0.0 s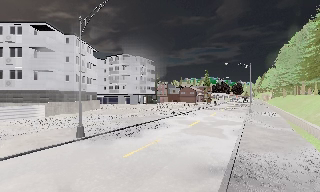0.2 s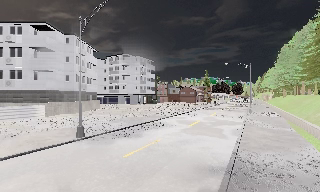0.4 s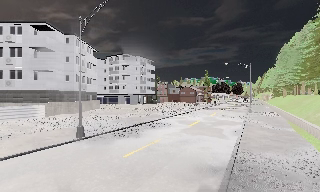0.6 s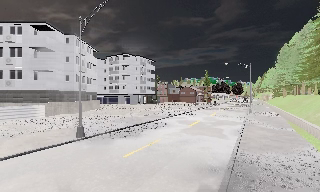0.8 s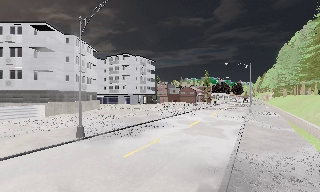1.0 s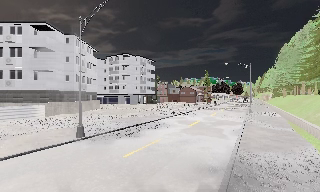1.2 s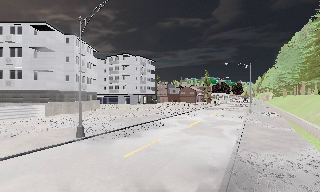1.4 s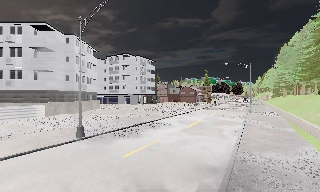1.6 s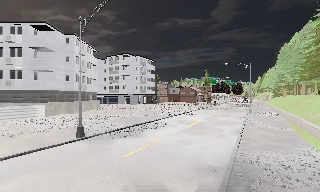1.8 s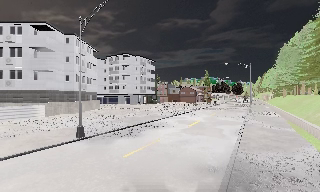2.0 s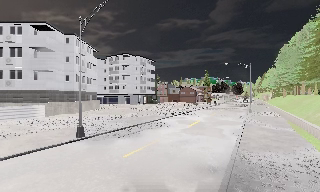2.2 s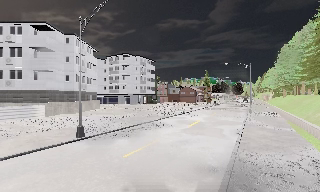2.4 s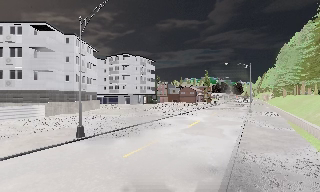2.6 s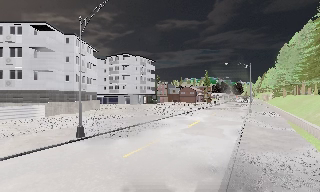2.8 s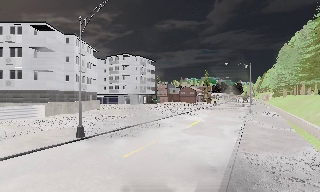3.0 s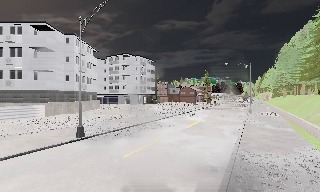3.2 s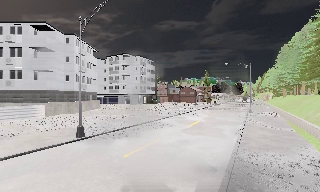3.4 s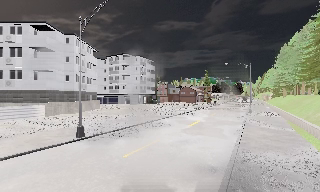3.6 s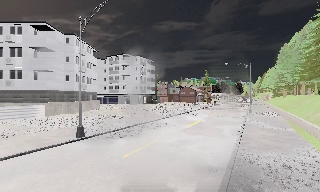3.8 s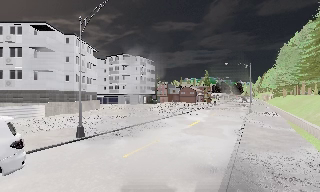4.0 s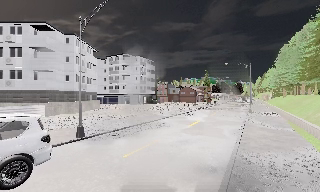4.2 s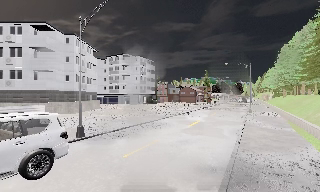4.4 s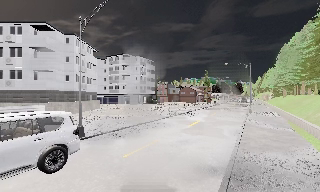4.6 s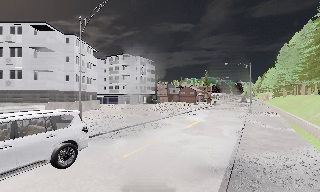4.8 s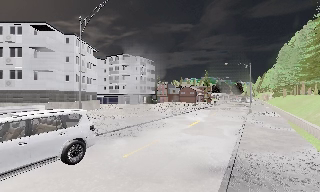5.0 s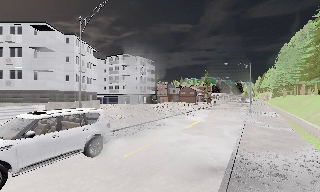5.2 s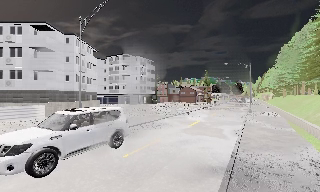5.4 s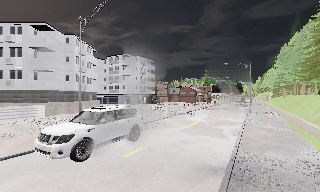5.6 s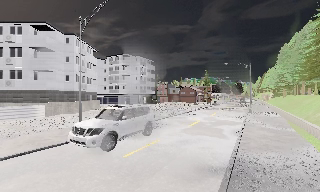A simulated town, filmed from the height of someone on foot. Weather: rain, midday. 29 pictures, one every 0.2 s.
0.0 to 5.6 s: The camera keeps its place and its aim.
The film runs backward here.
